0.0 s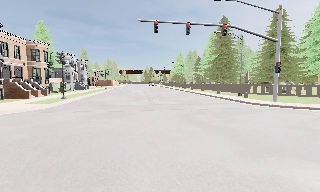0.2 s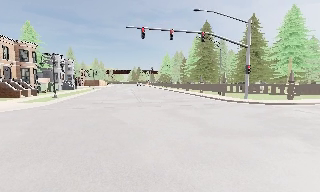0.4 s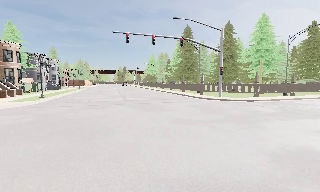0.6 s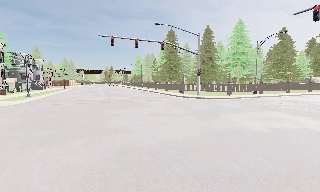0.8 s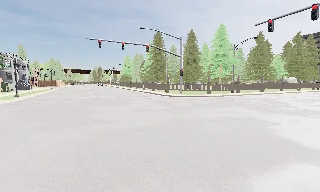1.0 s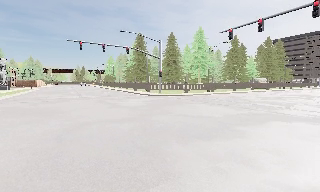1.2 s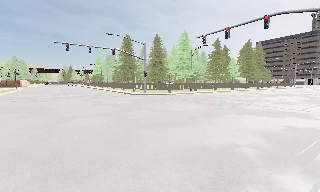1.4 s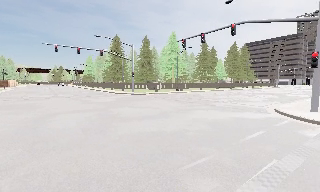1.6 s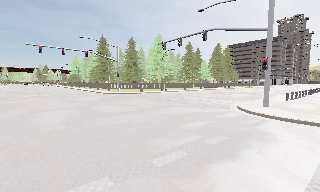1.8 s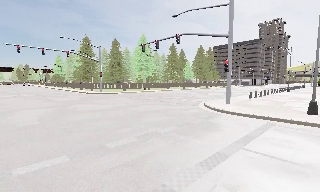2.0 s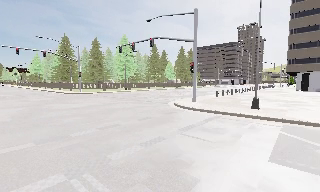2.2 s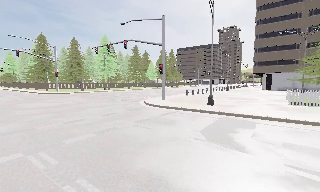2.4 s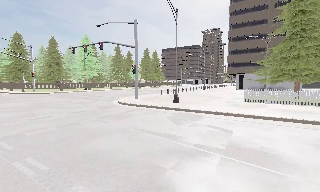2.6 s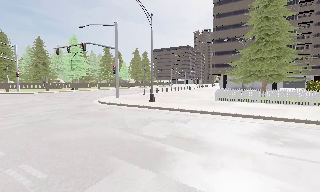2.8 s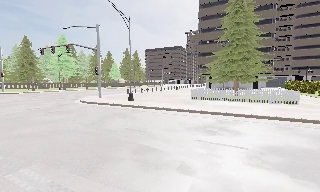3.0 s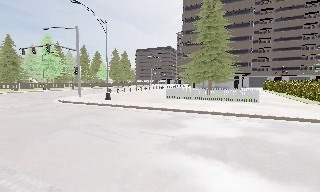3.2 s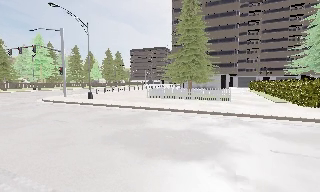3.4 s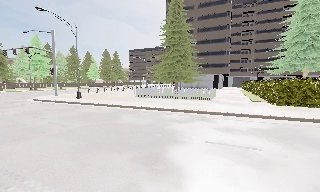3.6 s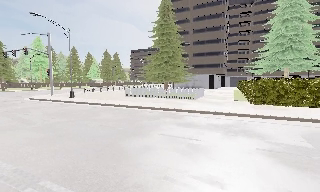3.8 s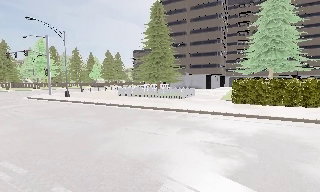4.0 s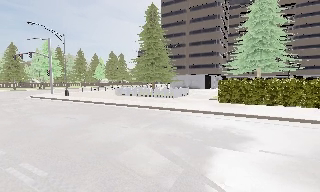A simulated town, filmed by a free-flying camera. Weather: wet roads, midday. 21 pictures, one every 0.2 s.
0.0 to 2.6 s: The camera pans to its right, which is clockwise from overhead, by about 55 degrees. It travels backward and to its right, about 20 m.
2.6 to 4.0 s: The camera travels to its right and backward, about 12 m, so close, fixed things drift to the left.
The film runs forward here.
